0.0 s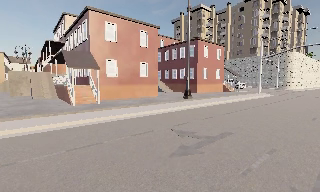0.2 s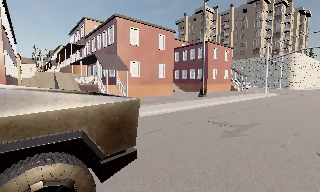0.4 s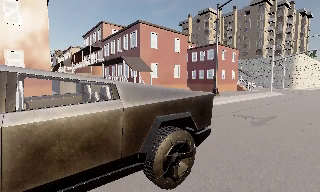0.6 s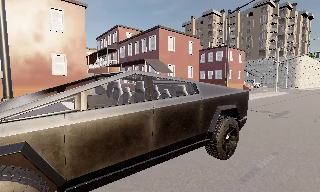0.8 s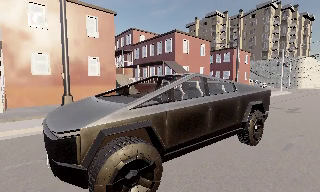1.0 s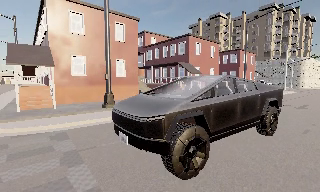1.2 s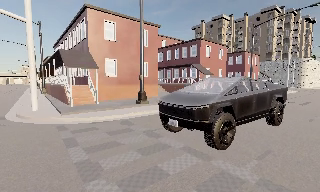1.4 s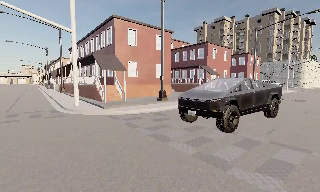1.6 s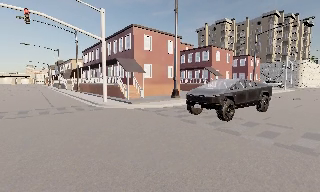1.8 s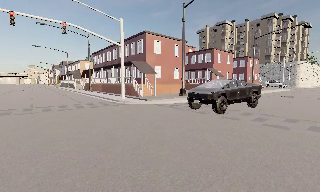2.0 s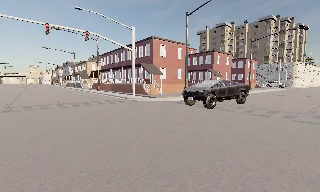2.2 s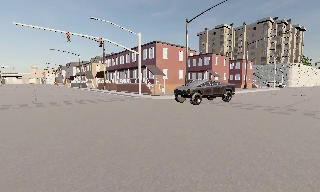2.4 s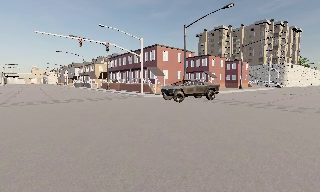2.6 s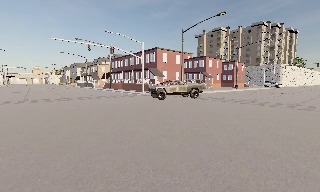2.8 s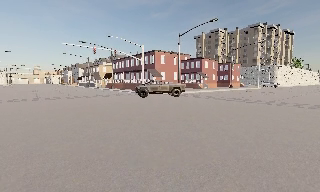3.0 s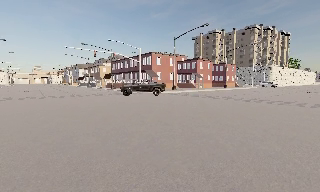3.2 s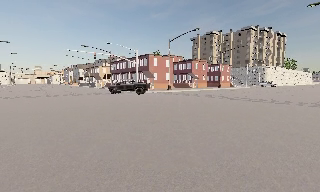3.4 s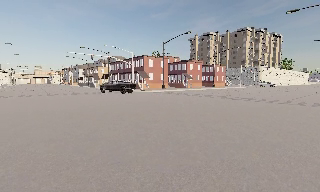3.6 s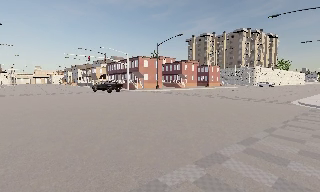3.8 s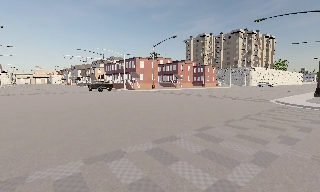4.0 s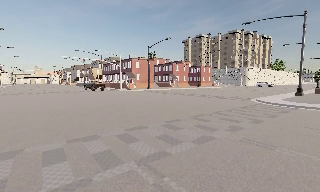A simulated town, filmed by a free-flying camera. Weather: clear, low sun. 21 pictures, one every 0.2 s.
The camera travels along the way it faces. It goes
backward.
0.0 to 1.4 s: The camera travels to its left and backward, about 17 m, so close, fixed things drift to the right.
1.4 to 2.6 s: The camera travels backward, about 14 m, so what stands in front gets smaller.
2.6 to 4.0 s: The camera travels backward and to its right, about 14 m, so what stands in front gets smaller.
The film runs forward here.
